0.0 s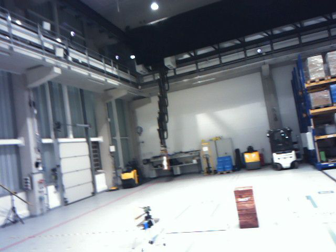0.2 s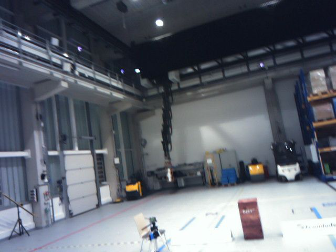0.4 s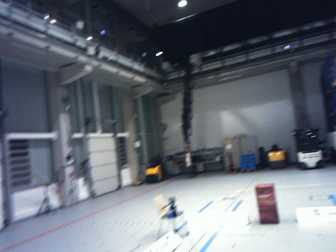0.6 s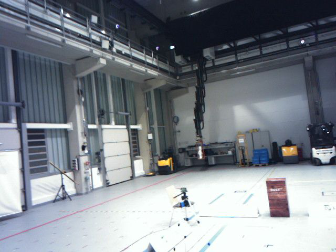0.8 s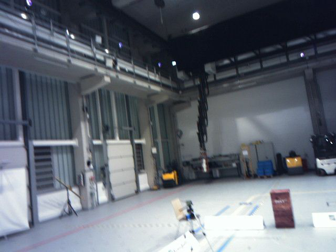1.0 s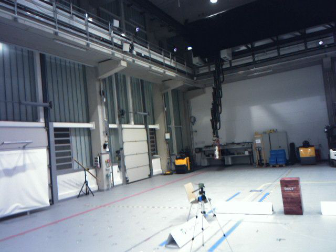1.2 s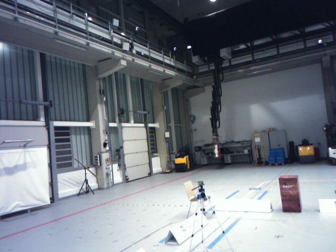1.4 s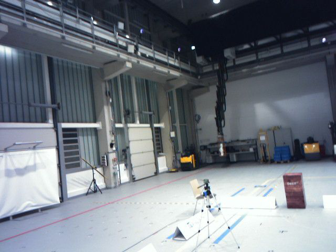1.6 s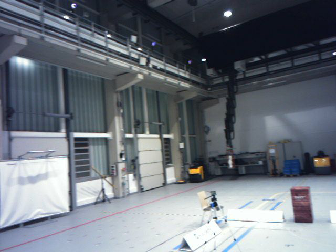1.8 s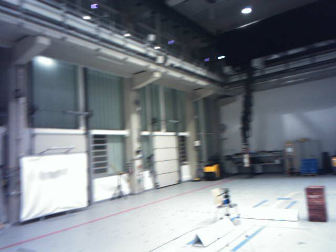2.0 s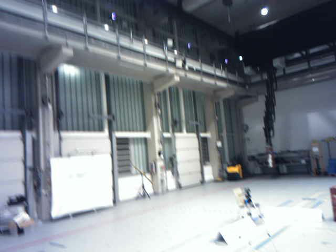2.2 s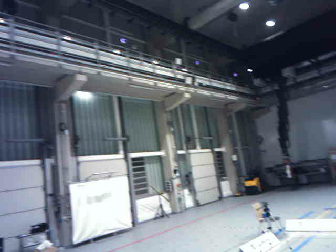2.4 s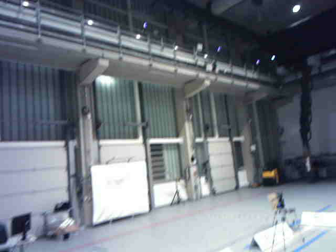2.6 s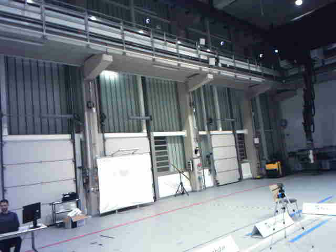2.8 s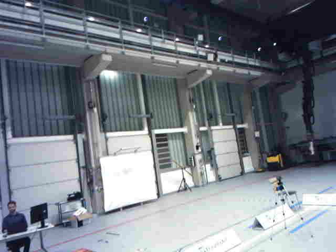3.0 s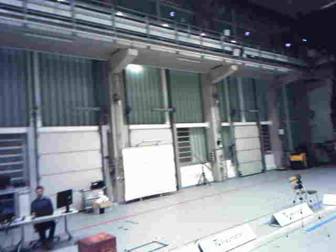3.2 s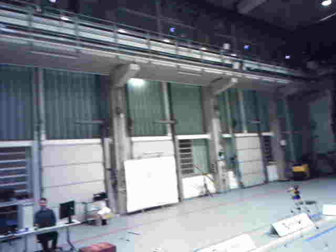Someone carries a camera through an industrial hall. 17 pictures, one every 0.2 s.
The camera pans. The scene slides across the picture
to the right.
The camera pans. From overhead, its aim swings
counterclockwise.
0.0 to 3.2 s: The camera swings to its left by about 35 degrees, and the scene slides to the right. It travels backward, about 2.8 m.
The film runs backward here.
